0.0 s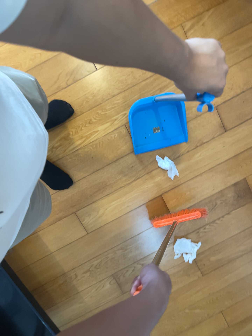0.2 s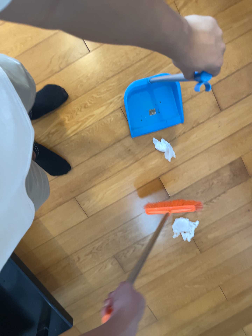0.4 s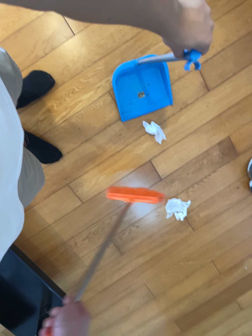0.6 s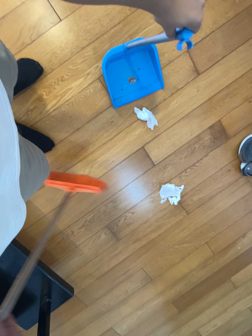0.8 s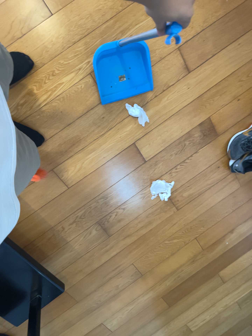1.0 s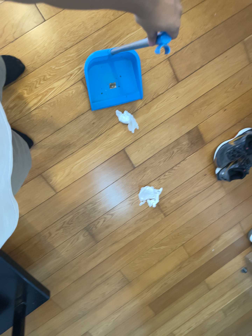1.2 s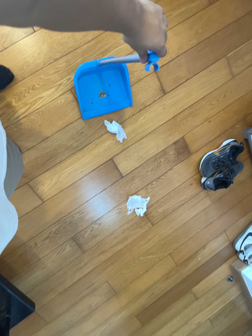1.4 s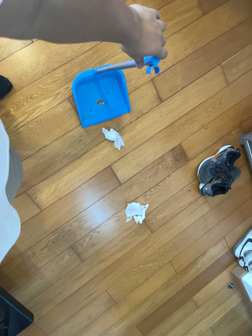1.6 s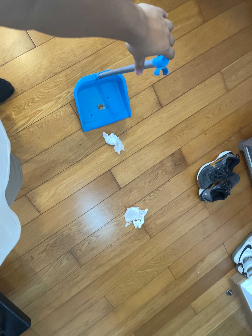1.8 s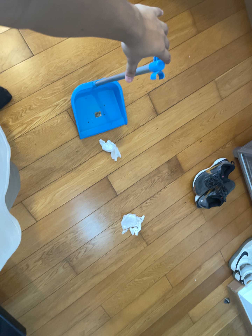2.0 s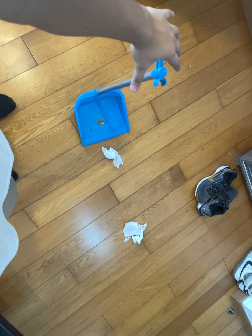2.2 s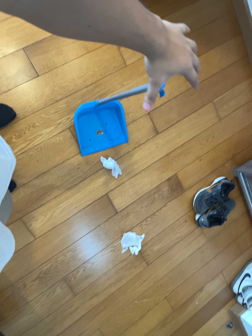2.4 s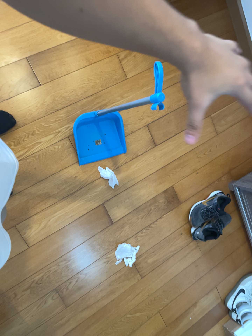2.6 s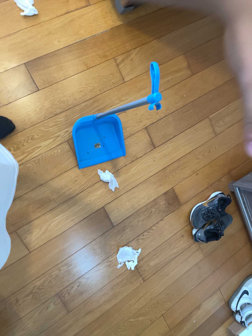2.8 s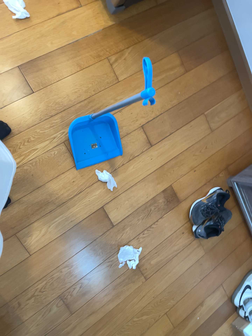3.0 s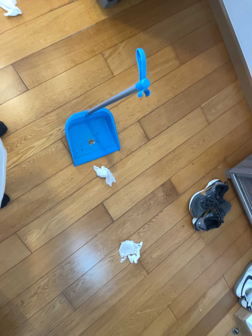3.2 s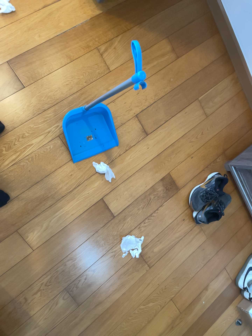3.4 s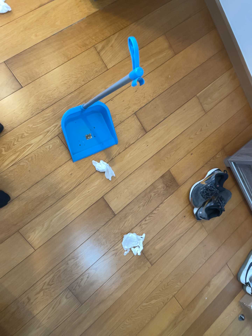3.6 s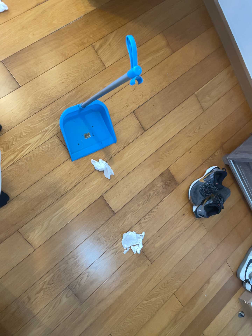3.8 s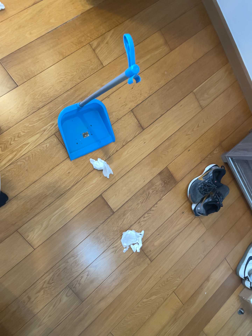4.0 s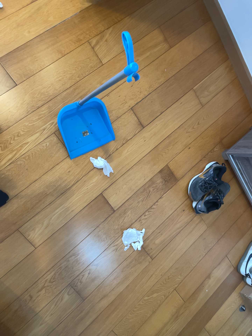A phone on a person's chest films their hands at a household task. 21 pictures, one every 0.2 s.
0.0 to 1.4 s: The scene slides to the left, as the camera pans about 15 degrees to its right. It travels backward, toward the bottom of its view and to its left, about 10 cm, so what stands in front gets smaller.
1.4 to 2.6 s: The camera's aim tips toward the top of its view by about 10 degrees, and the scene shifts downward.
2.6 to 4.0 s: The camera rolls about its line of sight by about 10 degrees, and the scene rotates counterclockwise.
The film runs backward here.
